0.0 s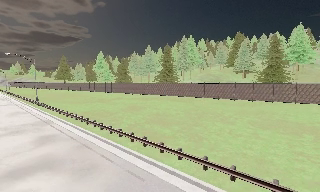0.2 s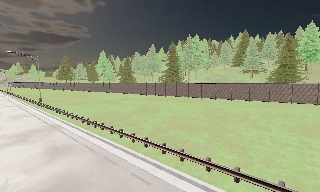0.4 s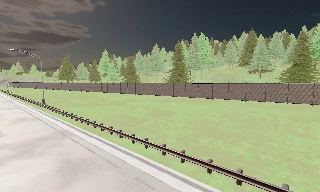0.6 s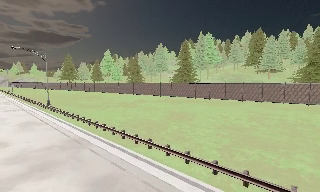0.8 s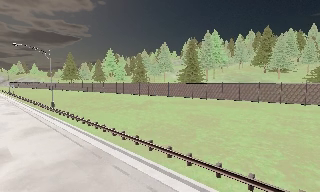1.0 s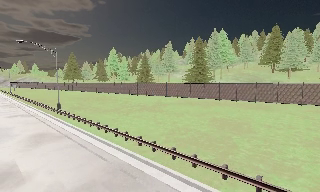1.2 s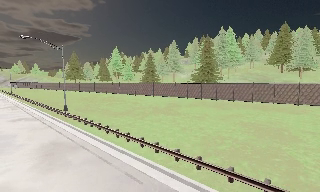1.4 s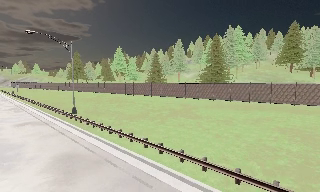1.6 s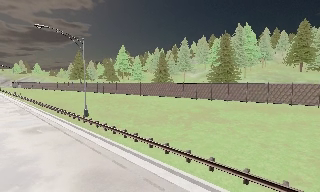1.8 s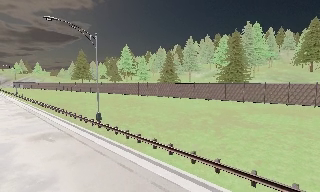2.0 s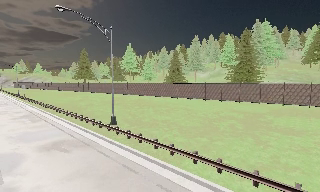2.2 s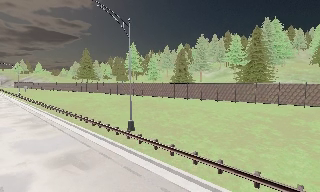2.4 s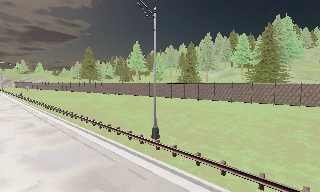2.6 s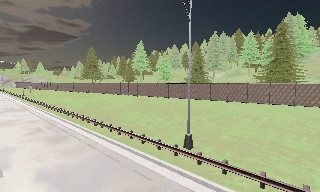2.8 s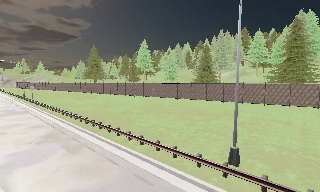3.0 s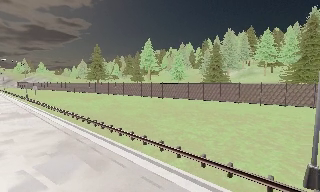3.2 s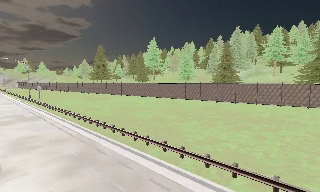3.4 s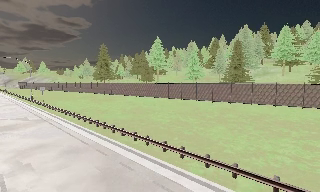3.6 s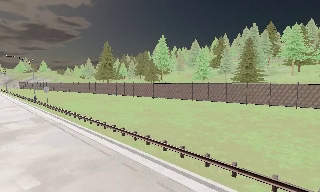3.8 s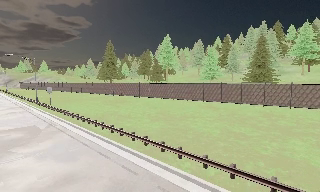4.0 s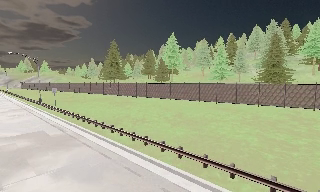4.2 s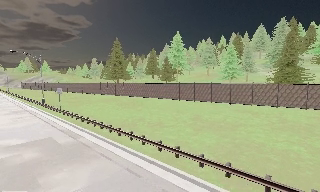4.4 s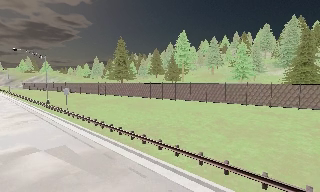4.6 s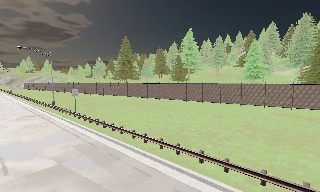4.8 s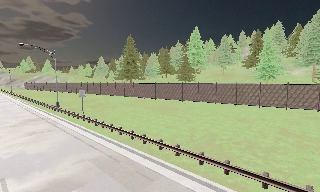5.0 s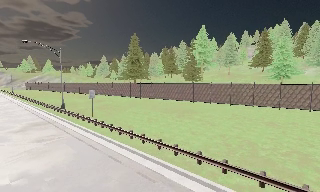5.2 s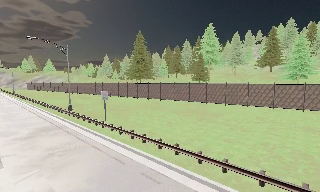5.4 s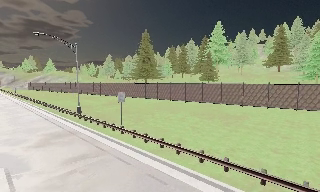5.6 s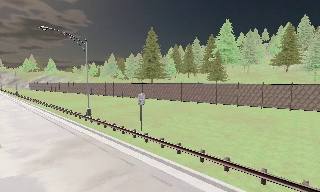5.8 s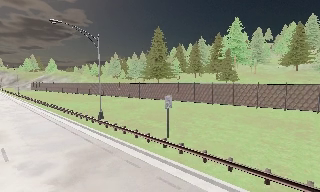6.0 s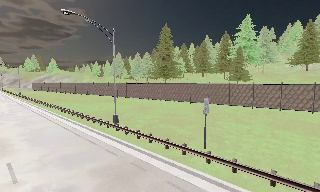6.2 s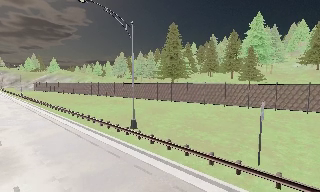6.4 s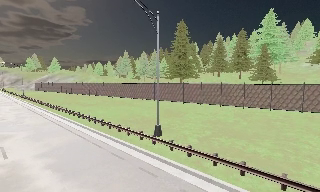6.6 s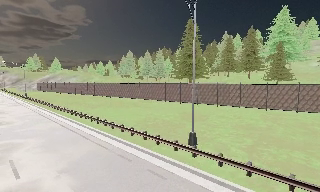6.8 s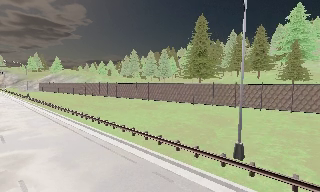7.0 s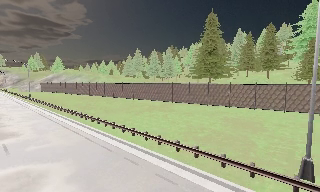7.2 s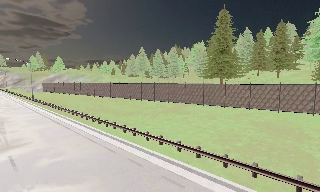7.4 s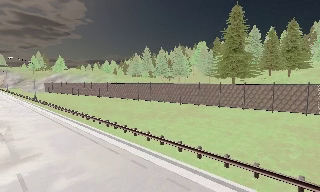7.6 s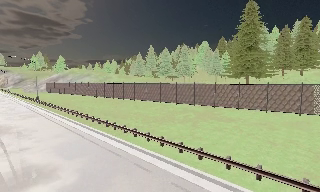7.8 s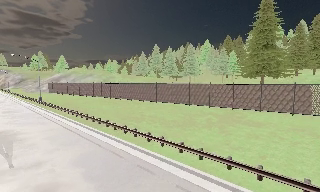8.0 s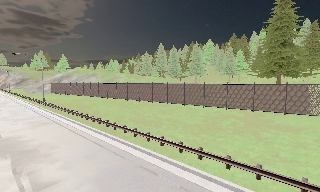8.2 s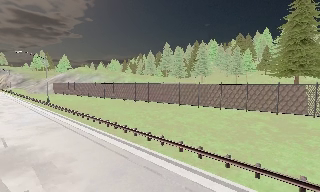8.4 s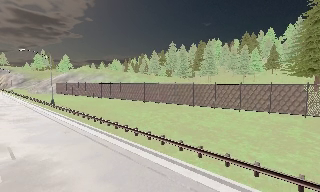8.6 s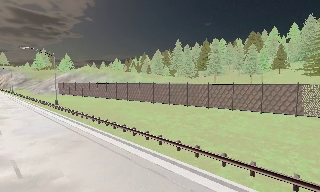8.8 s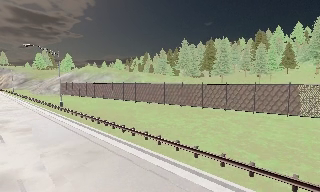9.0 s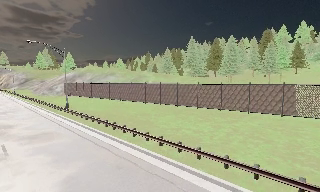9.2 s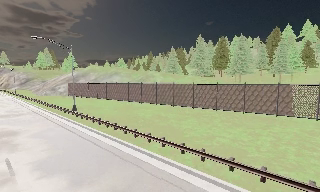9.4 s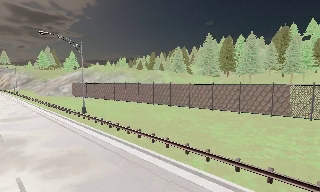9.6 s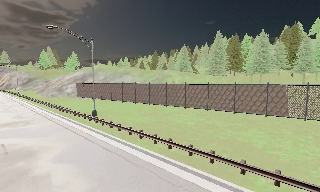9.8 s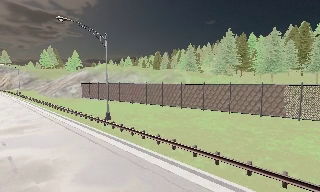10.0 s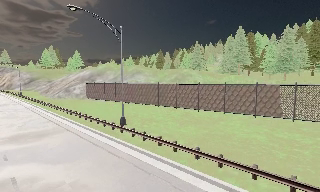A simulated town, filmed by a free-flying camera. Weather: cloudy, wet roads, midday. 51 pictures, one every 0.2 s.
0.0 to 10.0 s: The camera travels to its left and forward, about 115 m, so close, fixed things drift to the right.
The film runs forward here.
